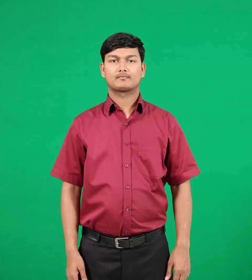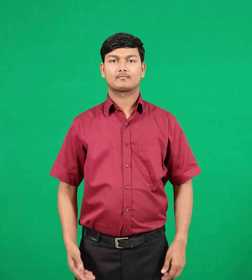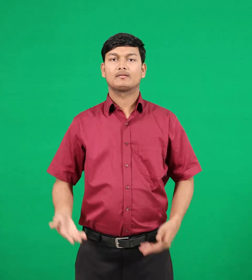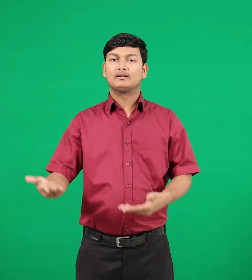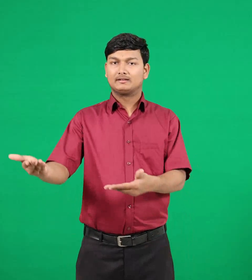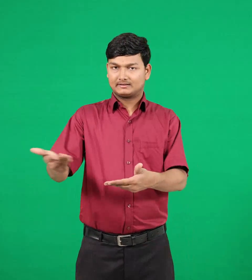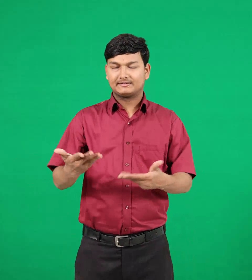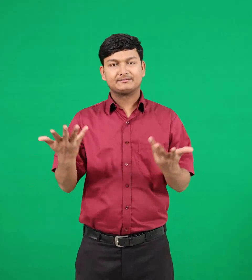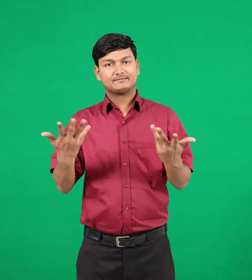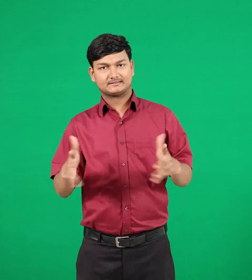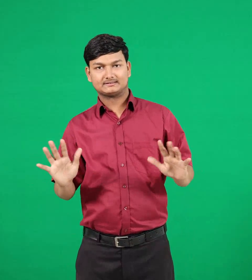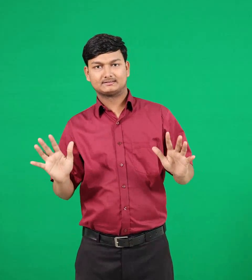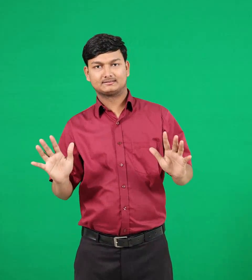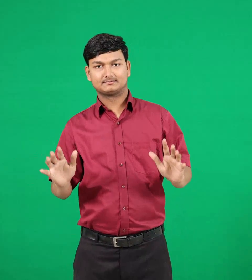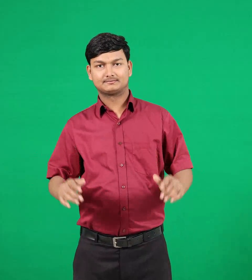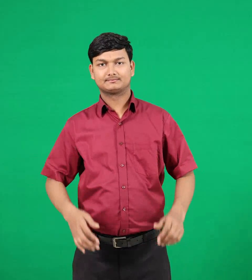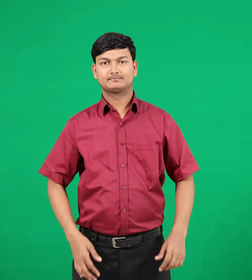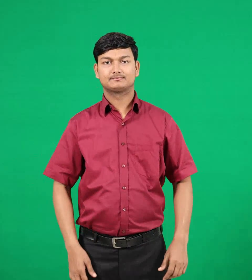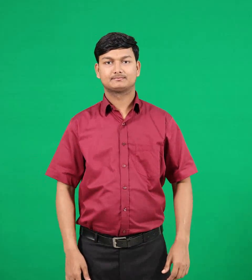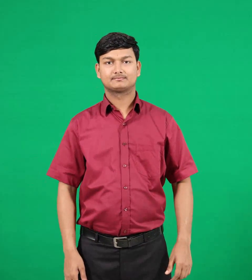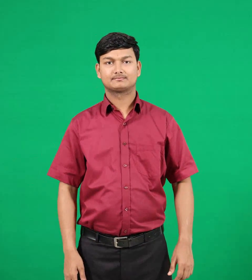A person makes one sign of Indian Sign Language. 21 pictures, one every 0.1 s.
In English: welcomed
